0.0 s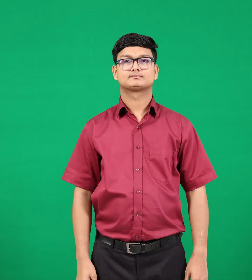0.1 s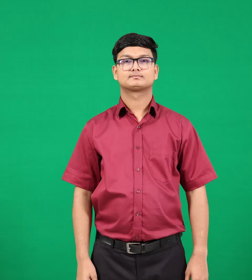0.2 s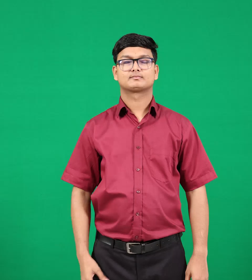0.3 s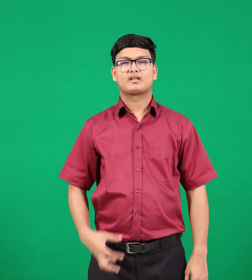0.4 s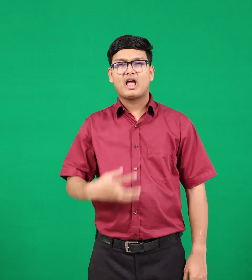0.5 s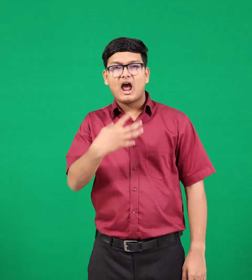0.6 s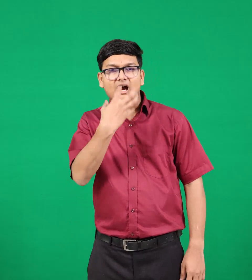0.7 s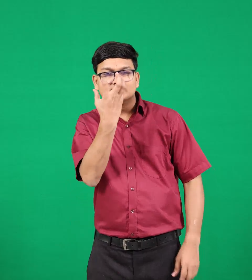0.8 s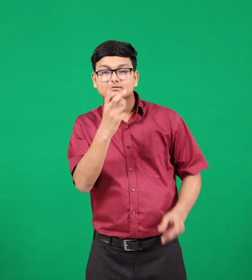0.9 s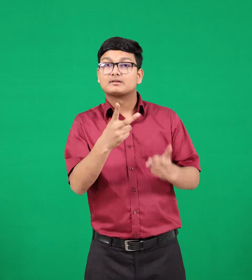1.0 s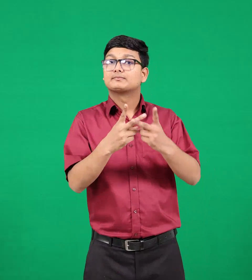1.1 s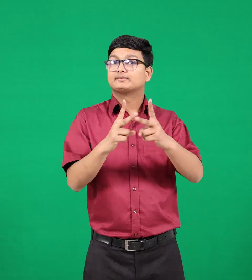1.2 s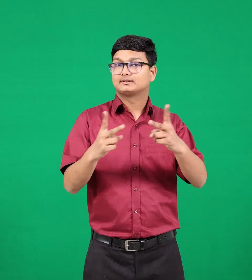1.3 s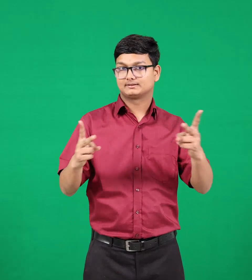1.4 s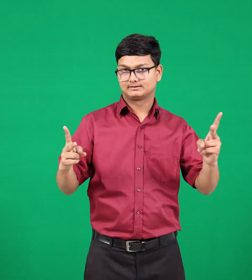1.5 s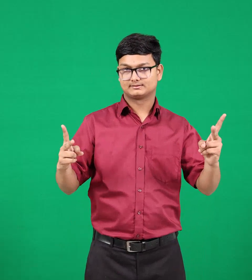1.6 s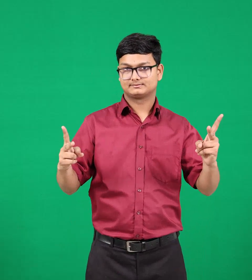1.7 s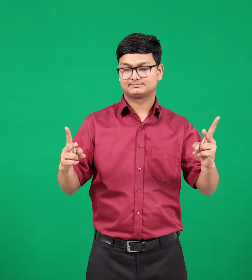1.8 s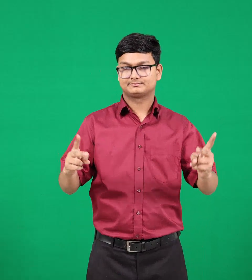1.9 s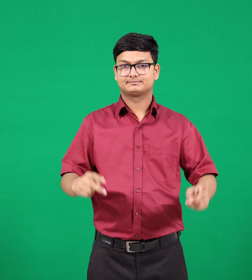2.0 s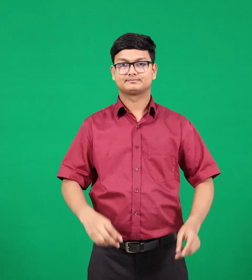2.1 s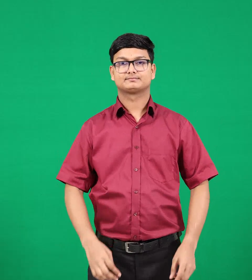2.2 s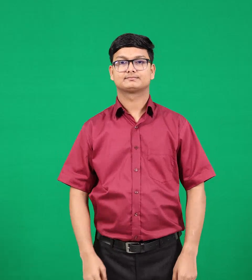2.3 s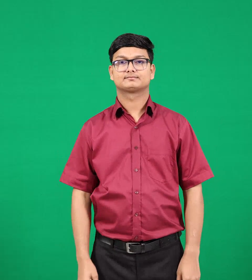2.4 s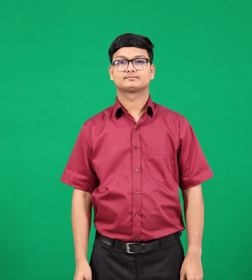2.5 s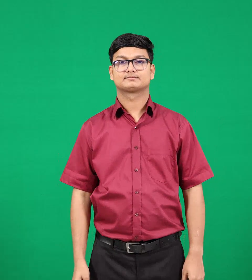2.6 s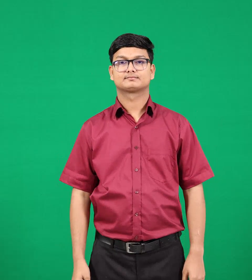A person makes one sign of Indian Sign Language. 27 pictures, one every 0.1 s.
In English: fruit
